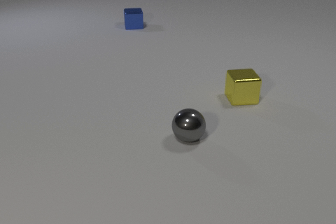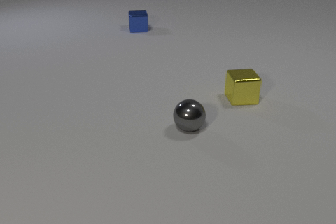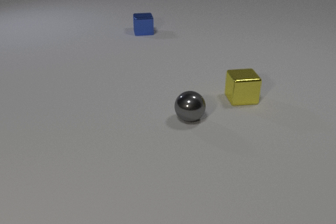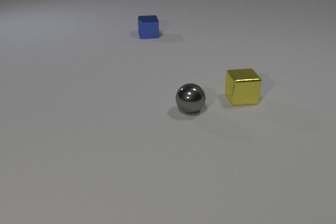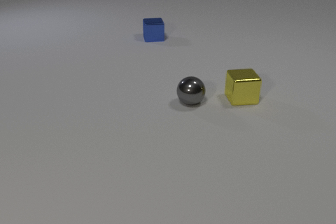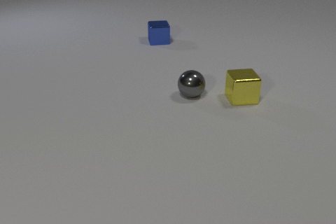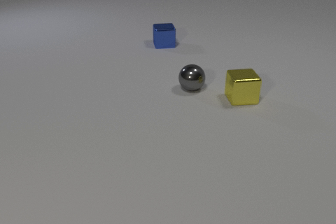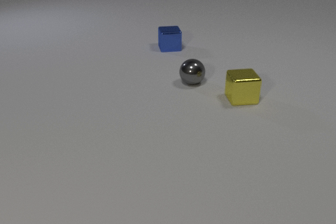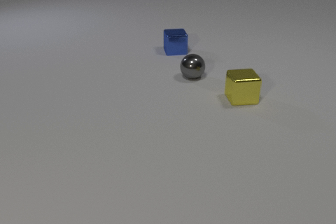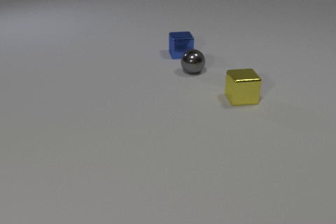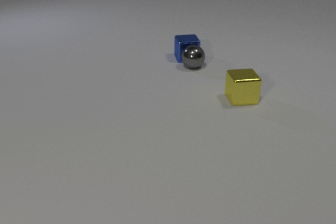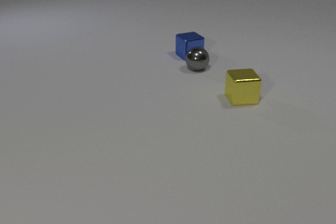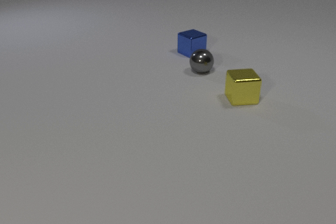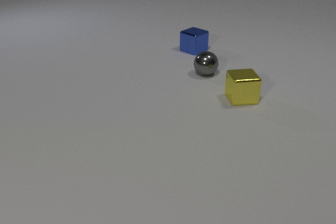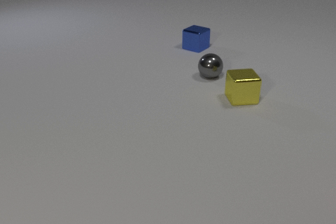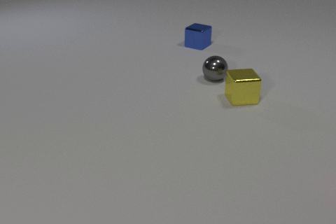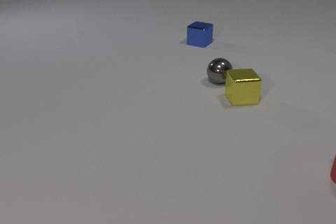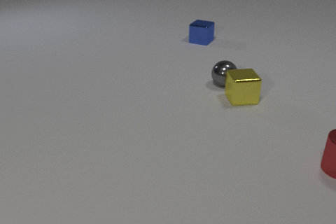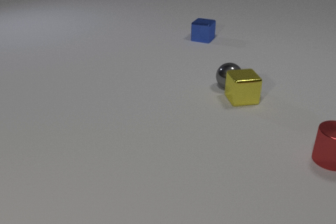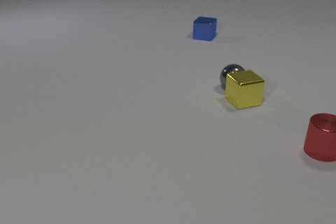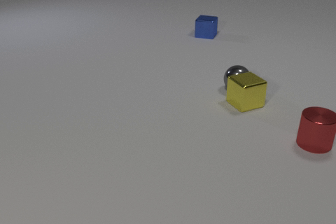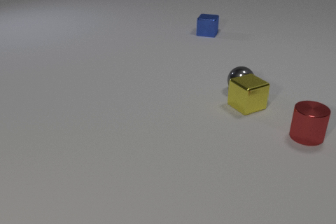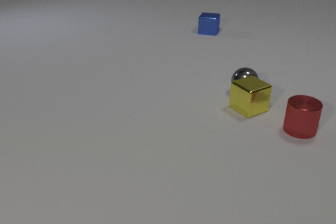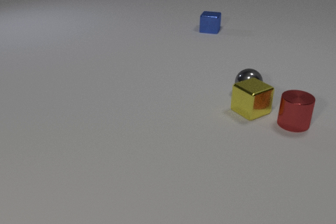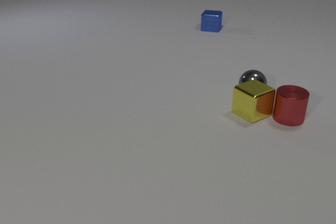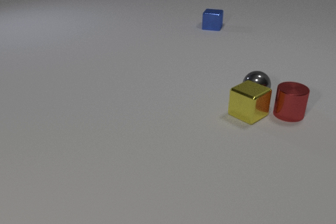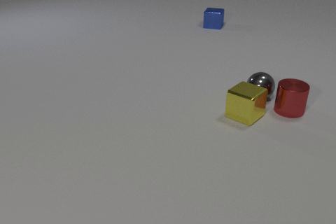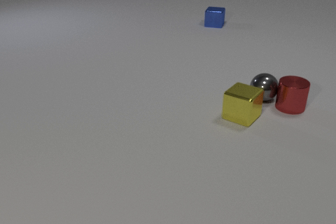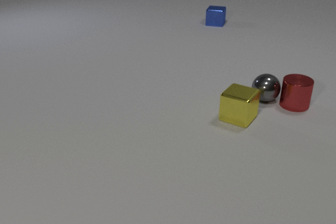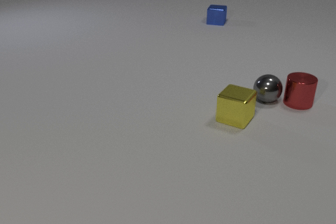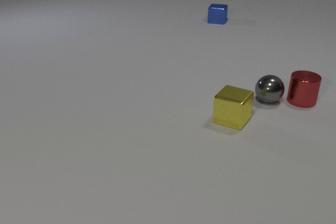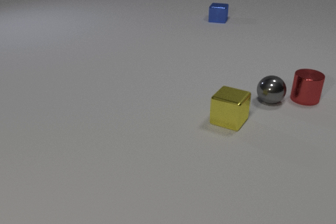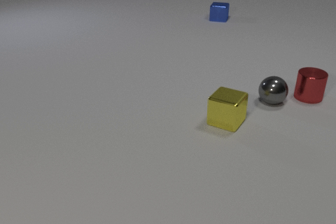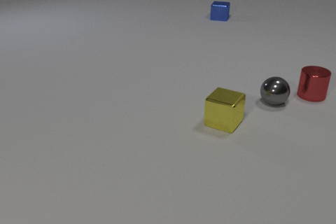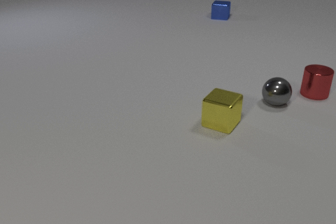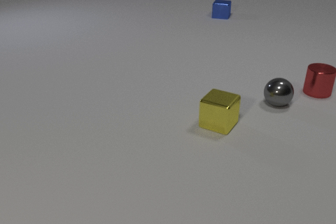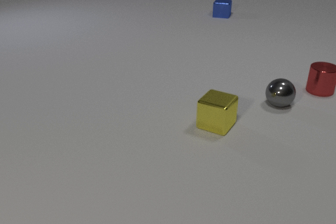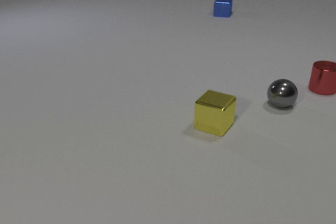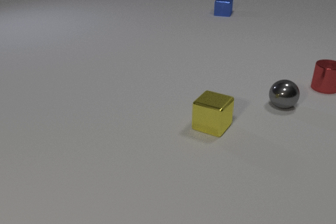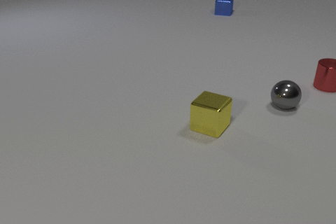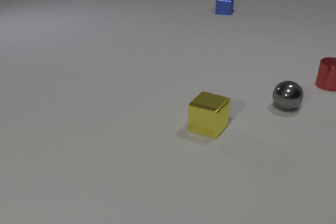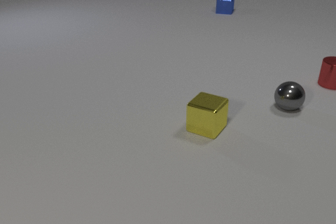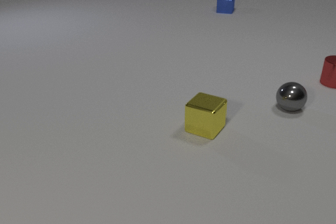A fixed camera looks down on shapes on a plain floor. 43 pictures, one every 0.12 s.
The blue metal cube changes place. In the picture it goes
to the right.
The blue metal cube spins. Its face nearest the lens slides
to the right.
0.00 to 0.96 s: The blue metal cube slides toward the camera and to the right. The gray metal sphere rolls away from the camera.
0.96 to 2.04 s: The blue metal cube slides away from the camera and to the right, spins so that its near face slides to the right, counterclockwise seen from above. The gray metal sphere rolls to the right and toward the camera. The red metal cylinder comes in at the right edge, slides away from the camera and to the left. The blue metal cube and the gray metal sphere collide.
2.04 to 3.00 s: The blue metal cube slides away from the camera. The gray metal sphere rolls to the right and toward the camera. The yellow metal cube slides toward the camera, spins so that its near face slides to the right, counterclockwise seen from above. The red metal cylinder slides away from the camera and to the left. The gray metal sphere and the yellow metal cube collide. The yellow metal cube and the red metal cylinder collide.
3.00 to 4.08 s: The blue metal cube slides away from the camera. The gray metal sphere rolls to the right and toward the camera. The yellow metal cube slides to the left and toward the camera. The red metal cylinder slides away from the camera and to the right. The gray metal sphere and the red metal cylinder collide.
4.08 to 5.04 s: The blue metal cube slides away from the camera. The gray metal sphere rolls to the right and toward the camera. The yellow metal cube slides to the left and toward the camera. The red metal cylinder slides away from the camera and to the right.
What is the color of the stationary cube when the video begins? yellow.
What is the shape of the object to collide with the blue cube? sphere.
What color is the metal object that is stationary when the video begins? yellow.
